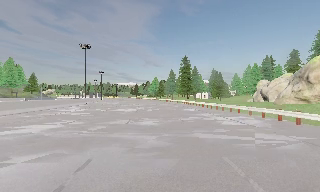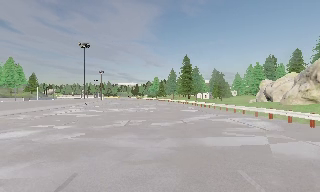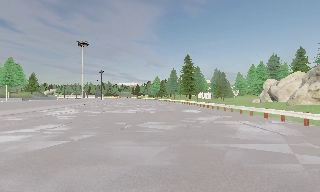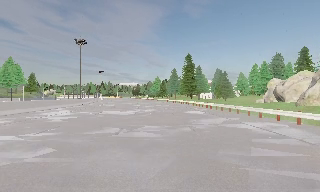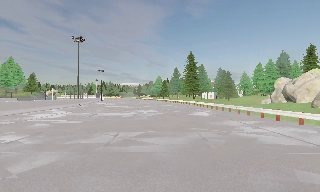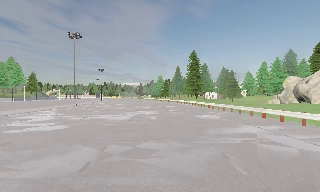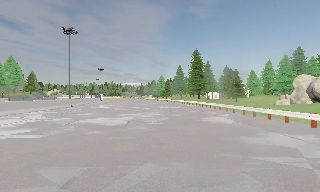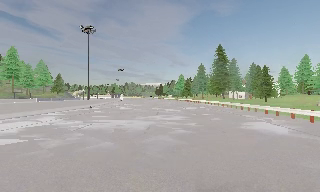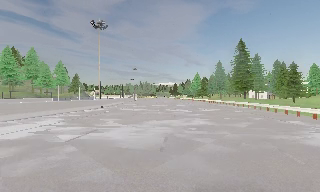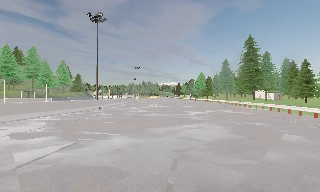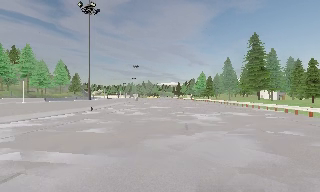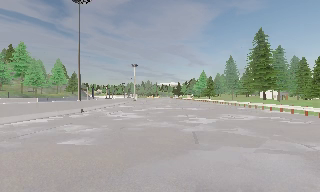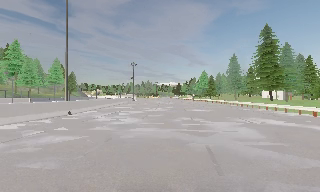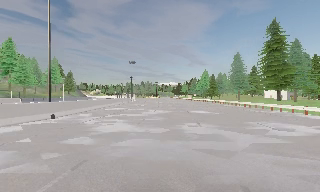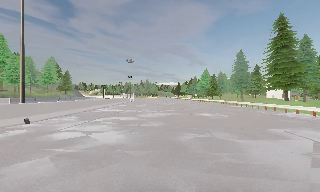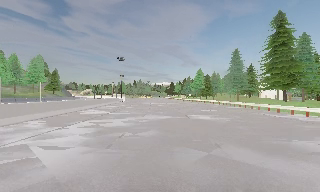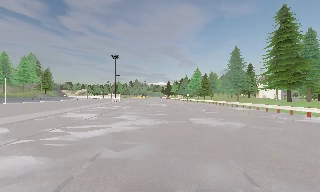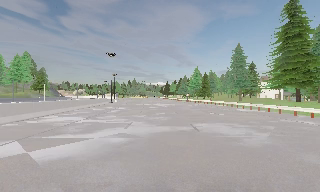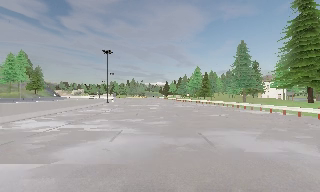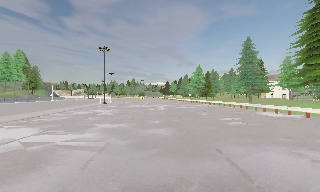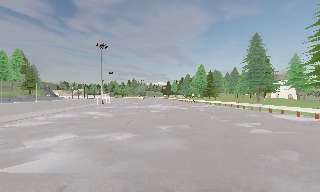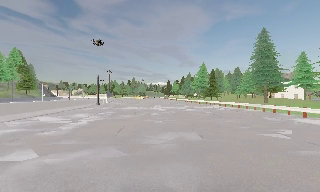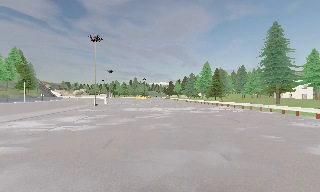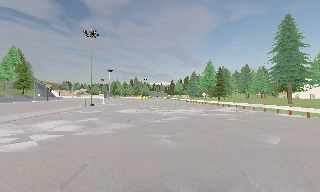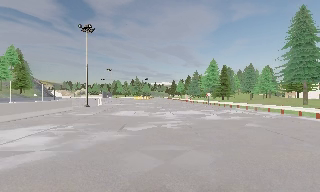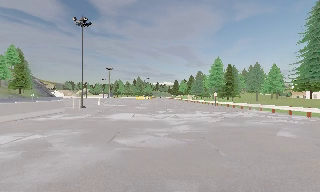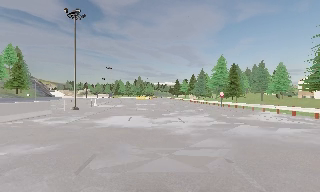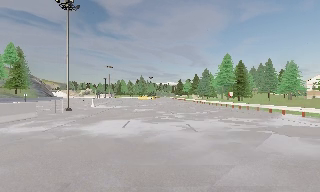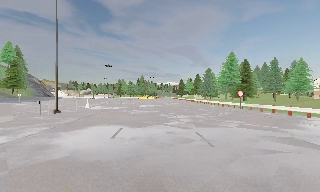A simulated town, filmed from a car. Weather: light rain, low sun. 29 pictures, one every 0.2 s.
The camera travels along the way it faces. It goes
forward.
0.0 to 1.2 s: The camera travels forward, about 8 m, so what stands in front looms larger. It gains speed.
1.2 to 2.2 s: The scene slides to the right, as the camera pans about 15 degrees to its left. It travels forward, about 11 m, so what stands in front looms larger.
2.2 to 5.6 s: The camera travels forward, about 35 m, so what stands in front looms larger.
The film runs forward here.
